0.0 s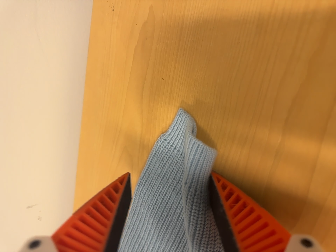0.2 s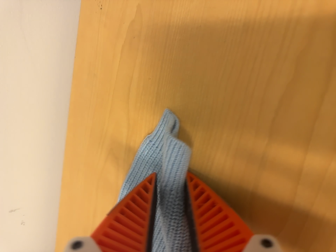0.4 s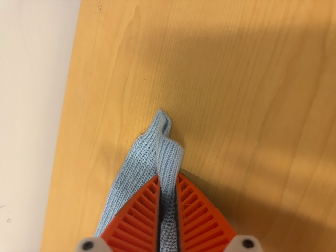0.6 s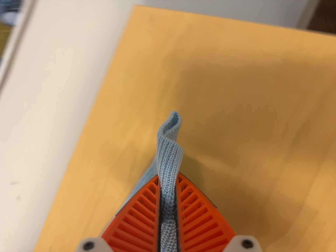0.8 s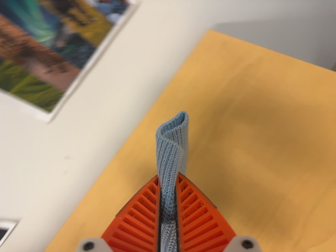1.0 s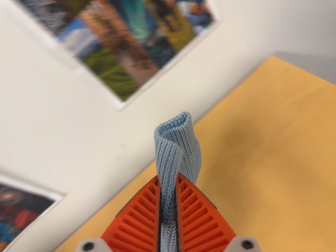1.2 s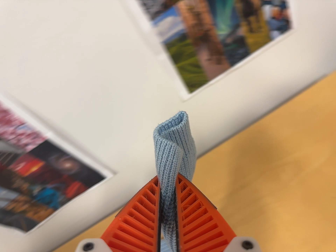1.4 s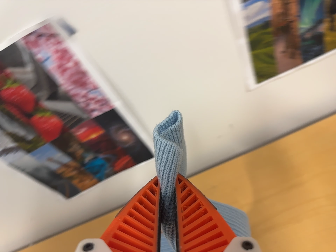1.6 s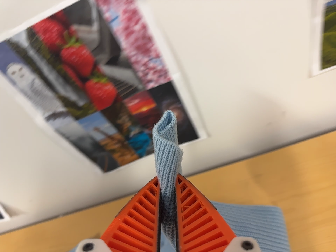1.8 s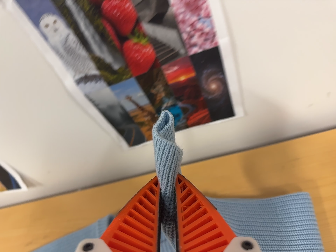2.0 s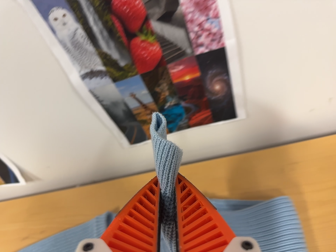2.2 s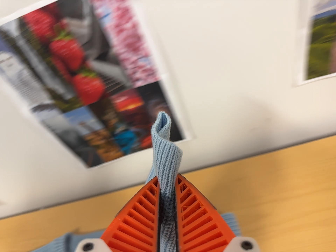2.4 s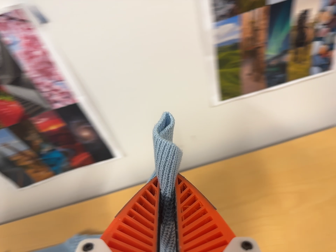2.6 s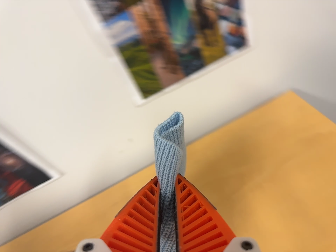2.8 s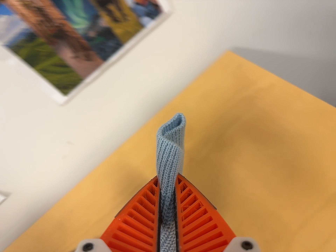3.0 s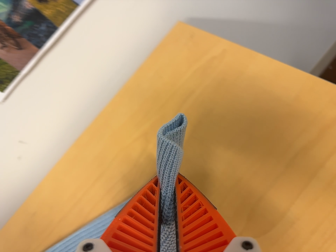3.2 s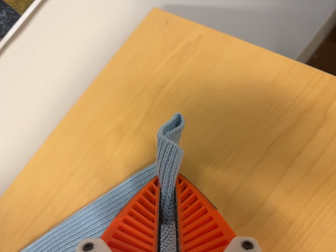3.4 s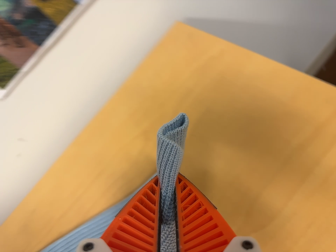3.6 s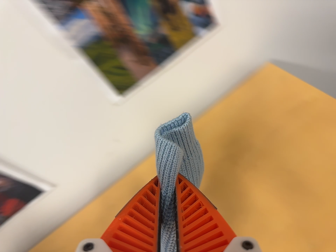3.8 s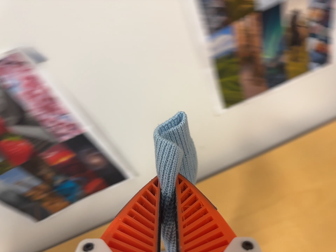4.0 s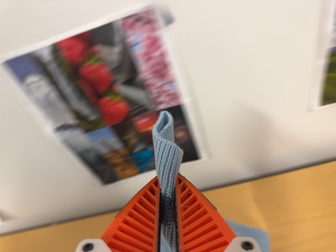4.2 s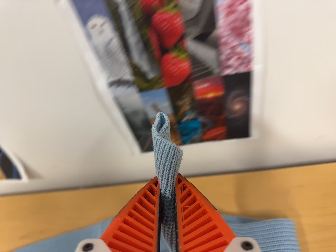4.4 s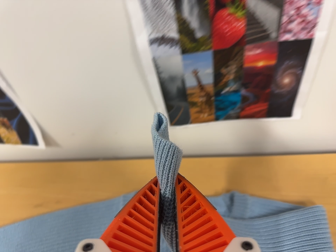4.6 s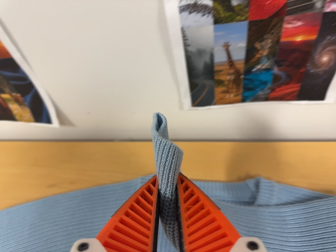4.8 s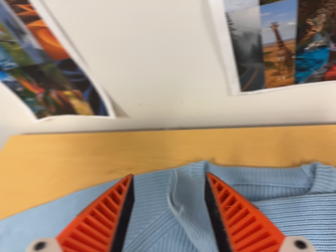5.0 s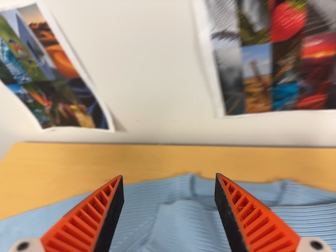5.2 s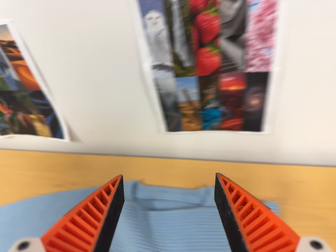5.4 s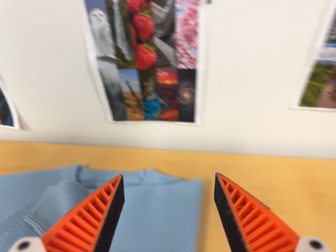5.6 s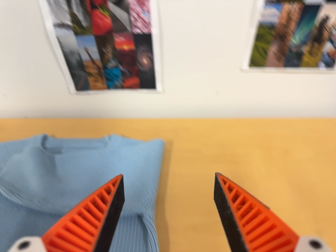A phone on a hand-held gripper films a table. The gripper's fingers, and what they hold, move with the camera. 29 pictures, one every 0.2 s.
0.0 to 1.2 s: The camera travels to its left and backward, about 30 cm, so close, fixed things drift to the right. Its aim tips toward the top of its view by about 15 degrees. It rolls about its line of sight by about 45 degrees, and the scene rotates clockwise.
1.2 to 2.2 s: The camera travels to its left and toward the bottom of its view, about 12 cm, so close, fixed things drift to the right. It rolls about its line of sight by about 15 degrees, and the scene rotates clockwise.
2.2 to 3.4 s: The scene slides to the left, as the camera pans about 15 degrees to its right. It travels to its right, about 30 cm, so close, fixed things drift to the left. It rolls about its line of sight by about 35 degrees, and the scene rotates counterclockwise.
3.4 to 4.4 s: The scene slides to the right, as the camera pans about 15 degrees to its left. It travels to its left, about 50 cm, so close, fixed things drift to the right. It rolls about its line of sight by about 45 degrees, and the scene rotates clockwise.
4.4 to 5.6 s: The camera travels backward, toward the bottom of its view and to its right, about 26 cm, so what stands in front gets smaller.
The film runs forward here.
